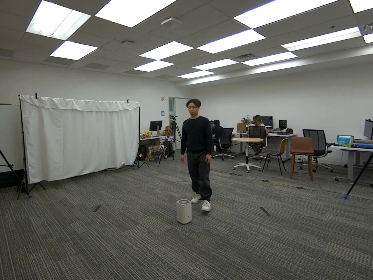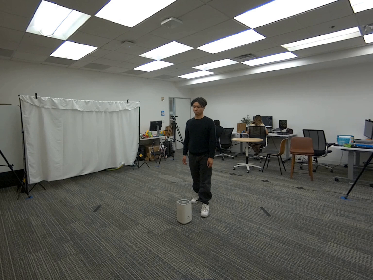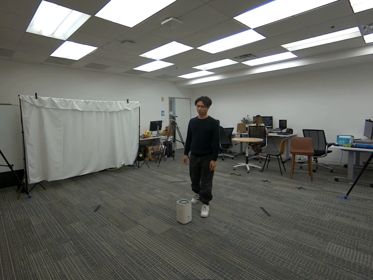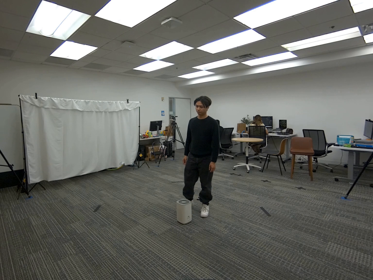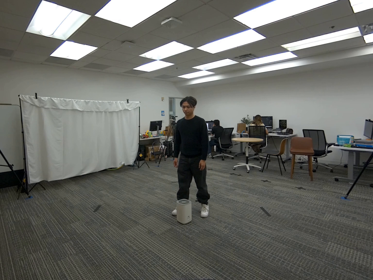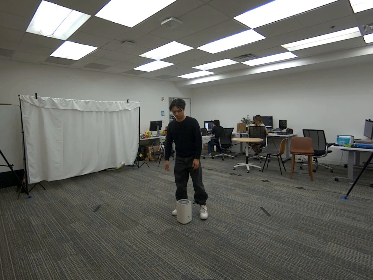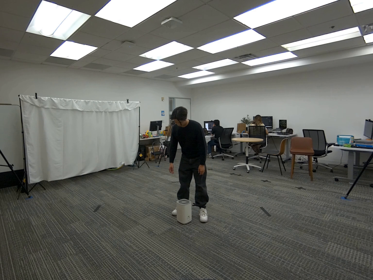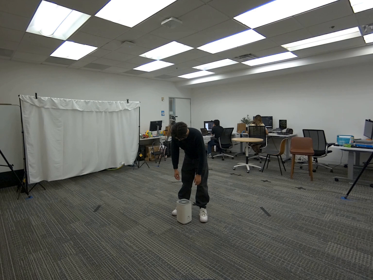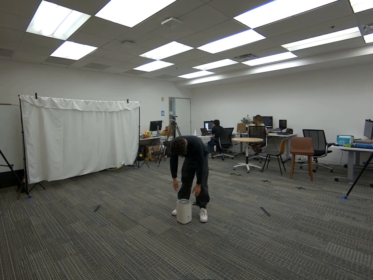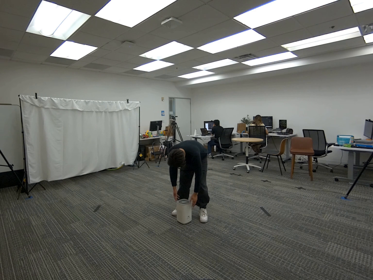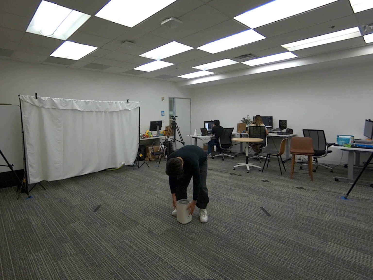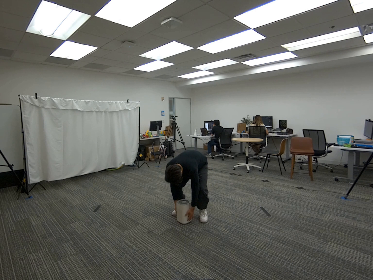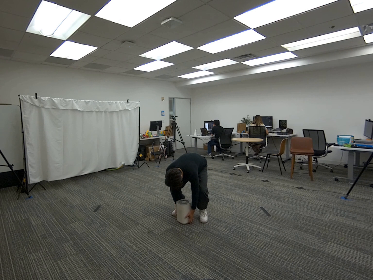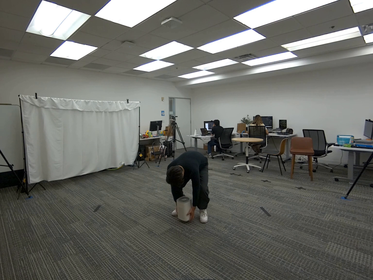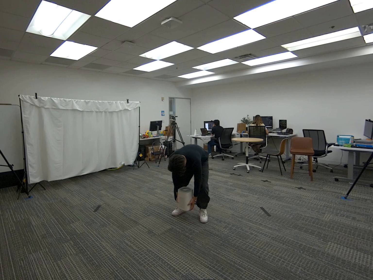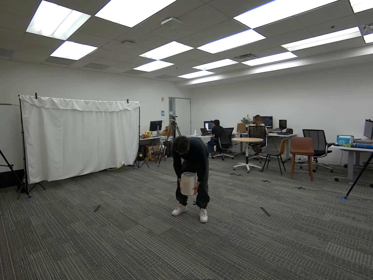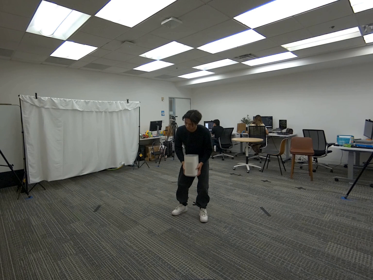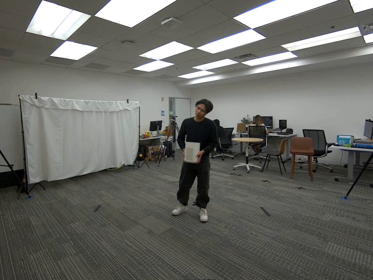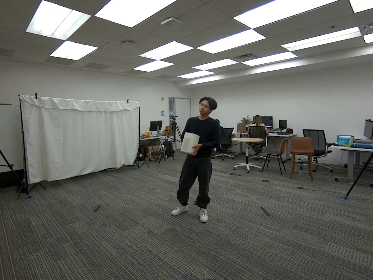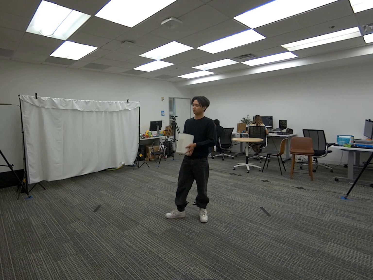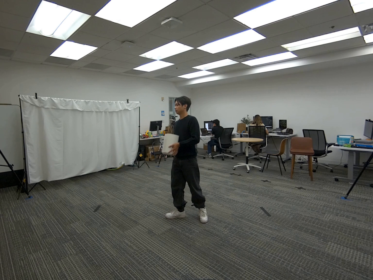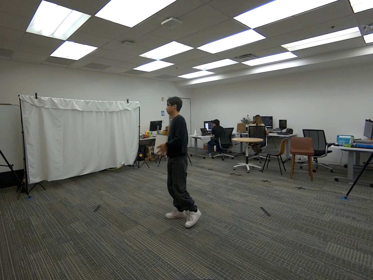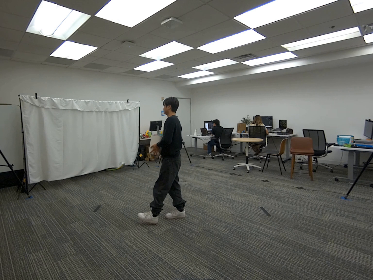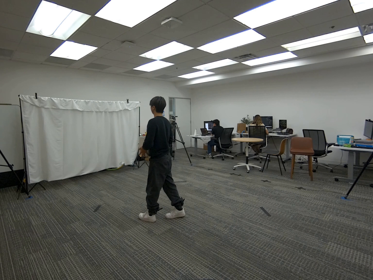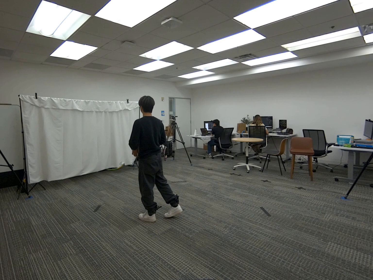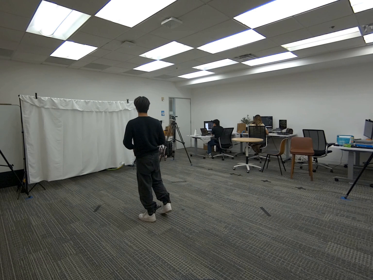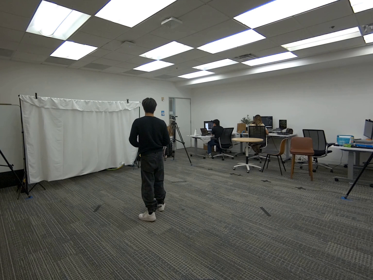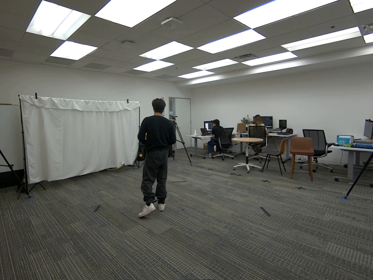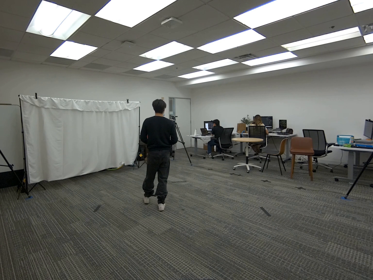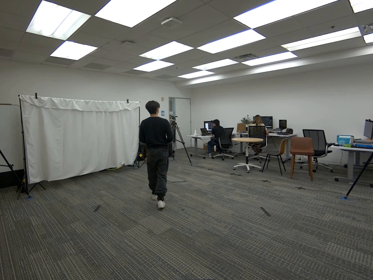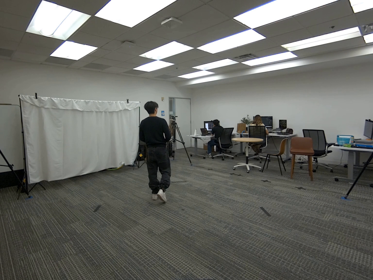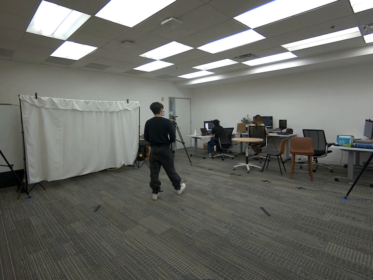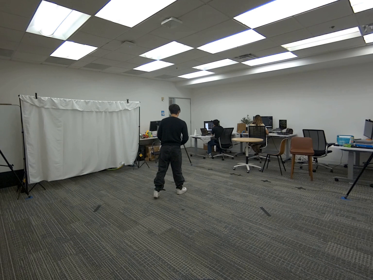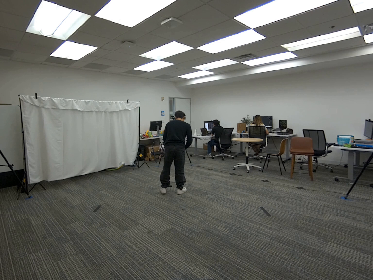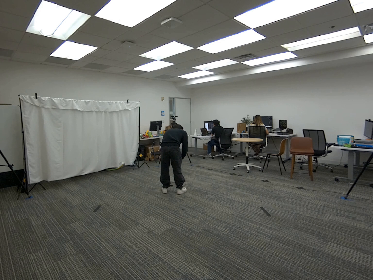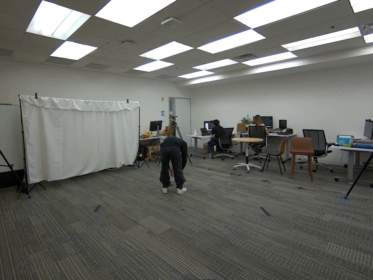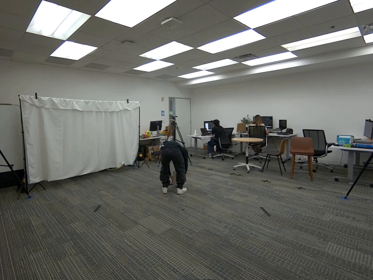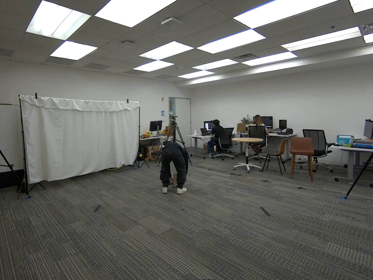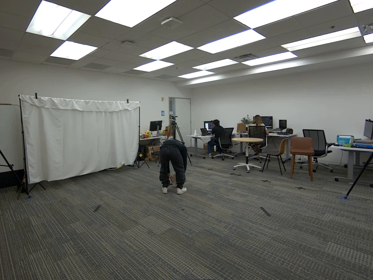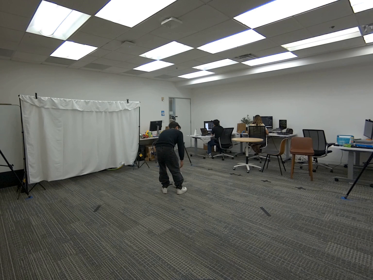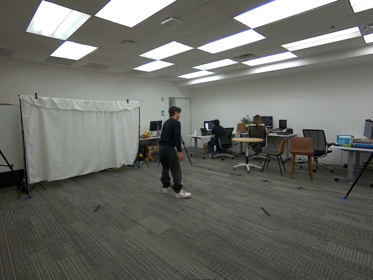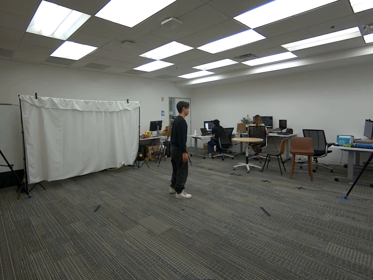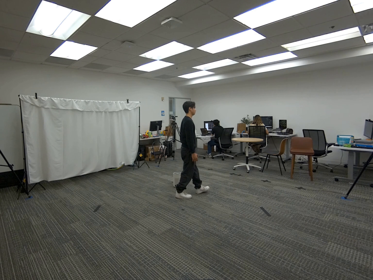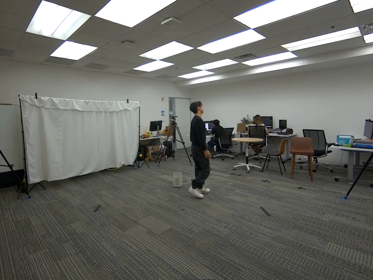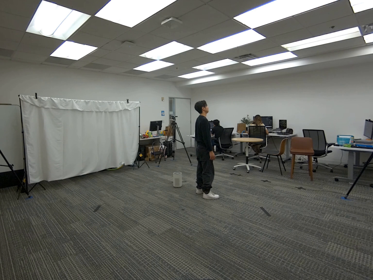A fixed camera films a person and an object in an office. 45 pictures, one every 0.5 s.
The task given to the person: Walk over to the Air Purifier on the ground and pick up the air purifier using both hands and walk within the bounding area. Place the air purifier on the ground when complete.
